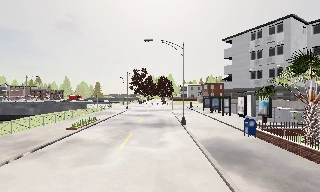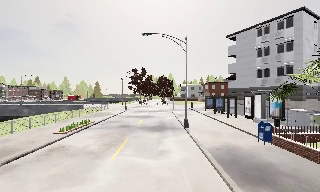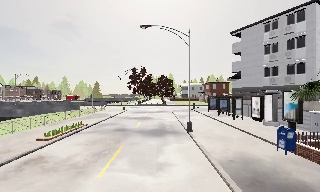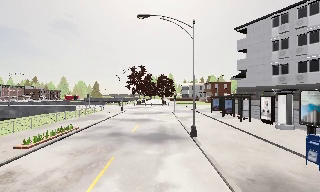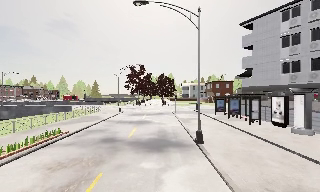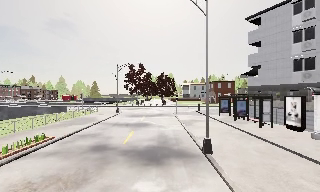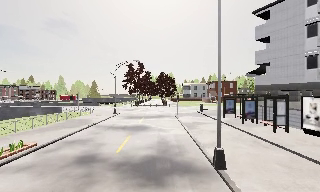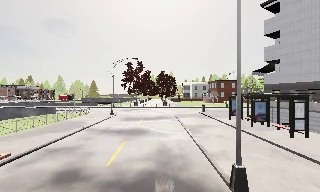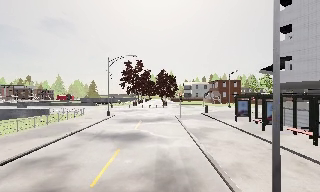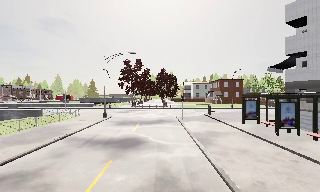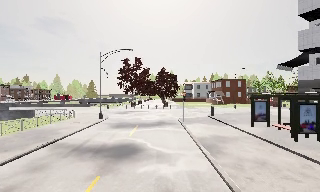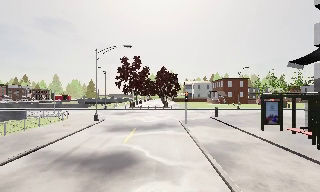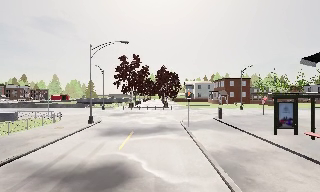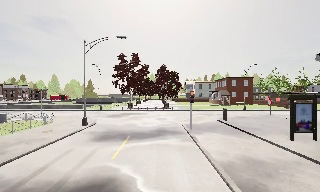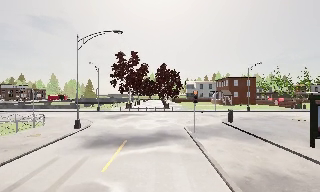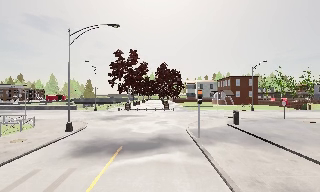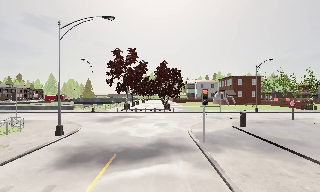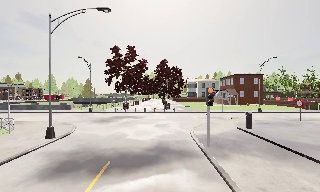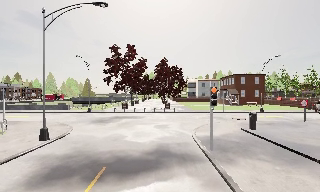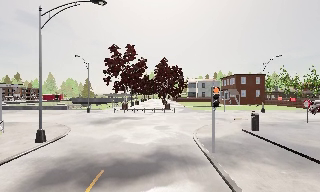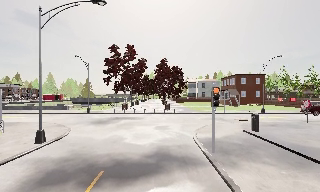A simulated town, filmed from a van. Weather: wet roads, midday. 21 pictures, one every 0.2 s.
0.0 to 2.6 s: The camera travels forward, about 18 m, so what stands in front looms larger.
2.6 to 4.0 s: The camera travels forward, about 5 m, so what stands in front looms larger. It loses speed.
The film runs forward here.
